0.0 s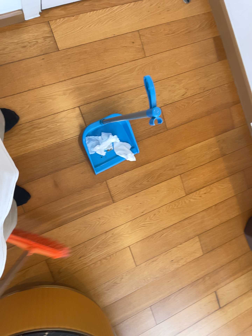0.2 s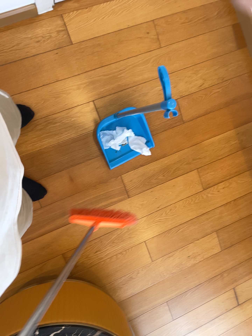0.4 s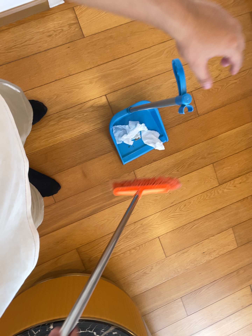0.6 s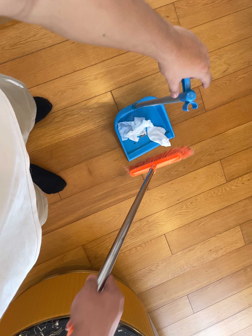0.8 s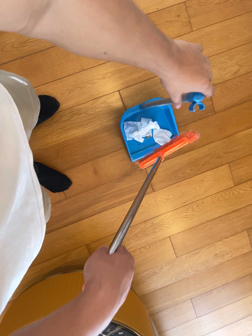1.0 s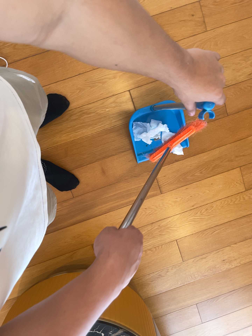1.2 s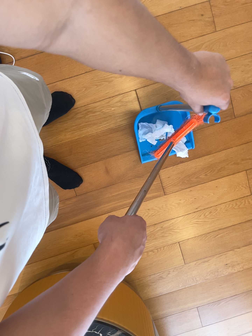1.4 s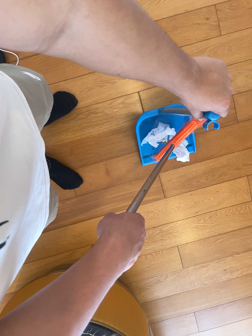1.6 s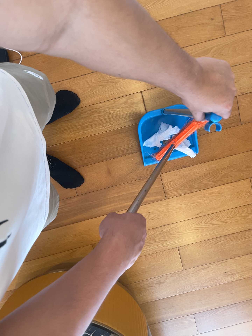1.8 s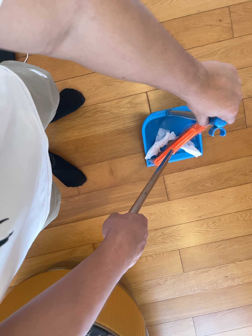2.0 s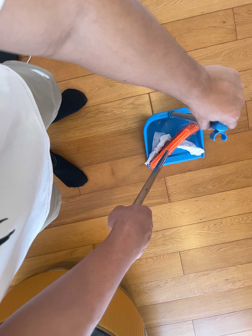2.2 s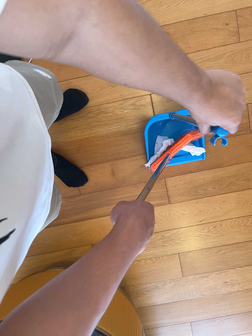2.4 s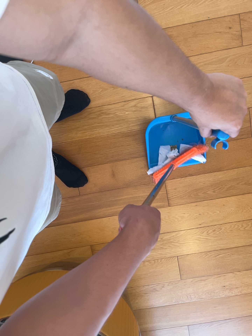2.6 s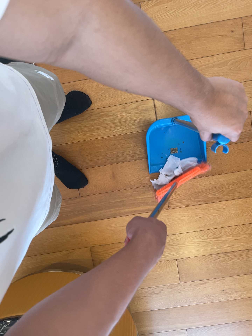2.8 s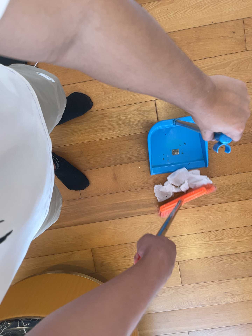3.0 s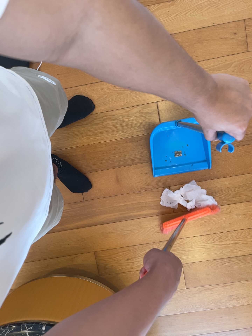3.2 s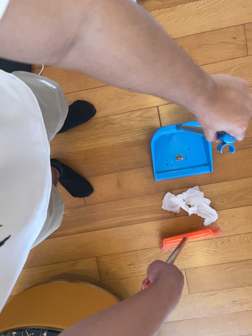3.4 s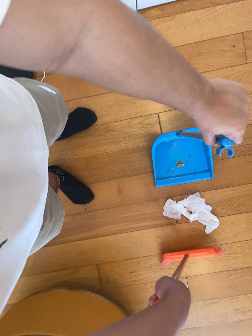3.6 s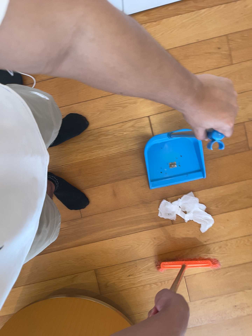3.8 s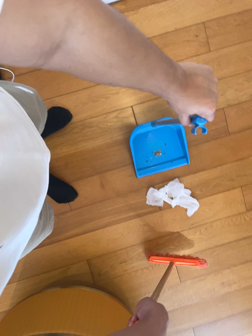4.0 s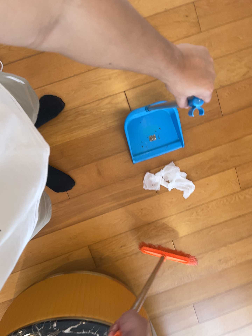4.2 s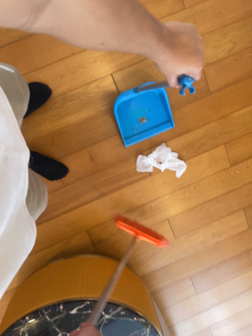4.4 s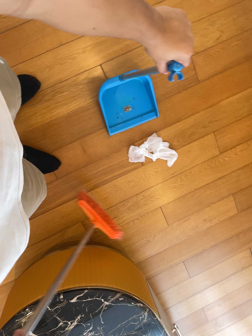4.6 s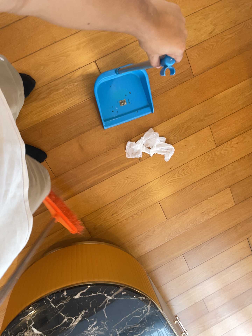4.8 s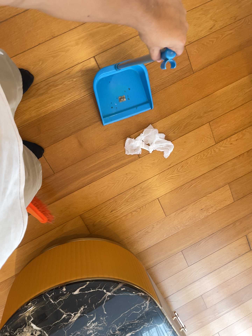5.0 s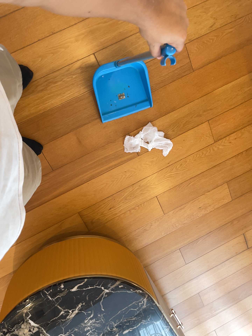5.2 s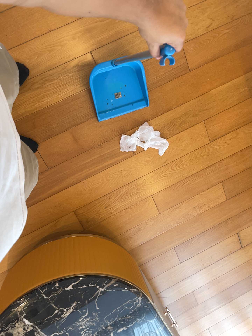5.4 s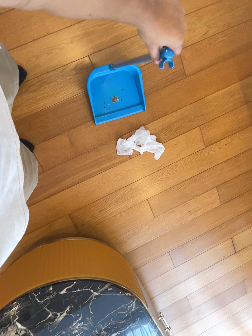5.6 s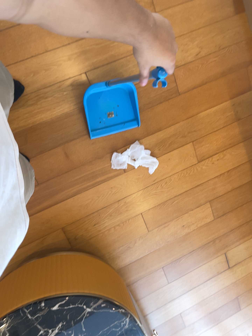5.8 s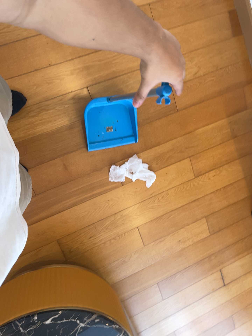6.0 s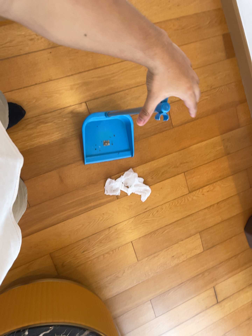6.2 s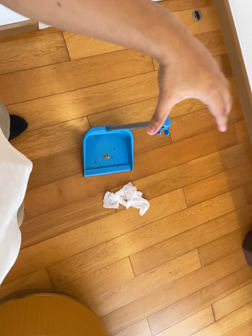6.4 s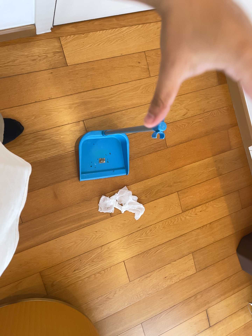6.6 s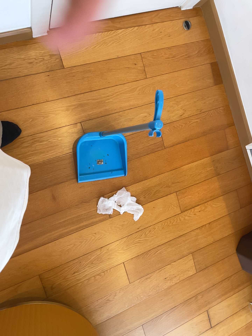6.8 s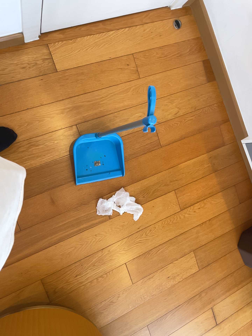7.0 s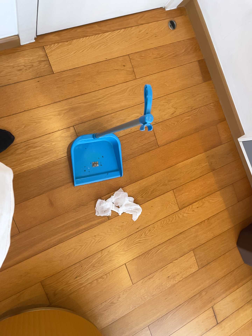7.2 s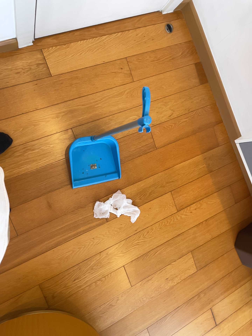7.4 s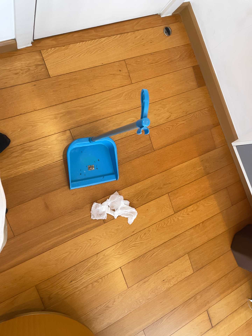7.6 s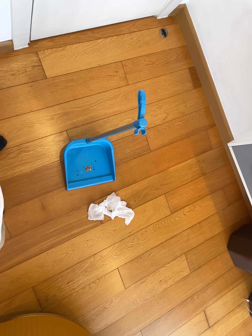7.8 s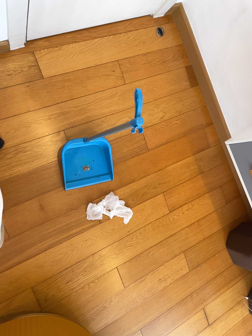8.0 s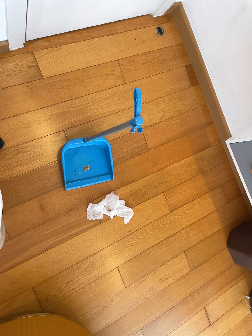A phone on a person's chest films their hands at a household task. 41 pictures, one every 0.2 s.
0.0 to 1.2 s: The camera pans to its left by about 15 degrees. It travels forward, about 10 cm, so what stands in front looms larger.
1.2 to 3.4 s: The camera shifts only a little, or ends up much as it began.
3.4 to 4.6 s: The camera pans to its right by about 15 degrees. It travels backward and to its left, about 10 cm, so what stands in front gets smaller. Its aim tips toward the bottom of its view by about 10 degrees, and the scene shifts upward. It rolls about its line of sight by about 15 degrees, and the scene rotates counterclockwise.
4.6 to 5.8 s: The camera shifts only a little, or ends up much as it began.
5.8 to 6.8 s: The camera's aim tips toward the top of its view by about 10 degrees.
6.8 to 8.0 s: The camera shifts only a little, or ends up much as it began.
The film runs backward here.
